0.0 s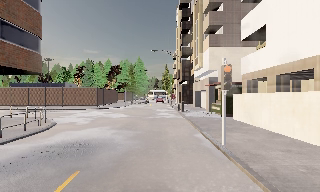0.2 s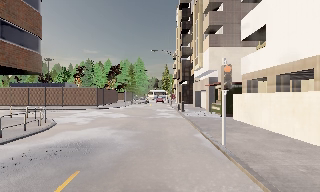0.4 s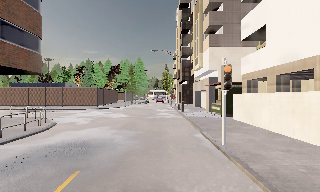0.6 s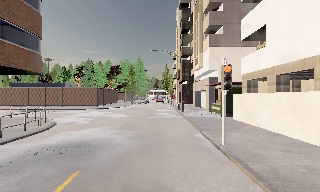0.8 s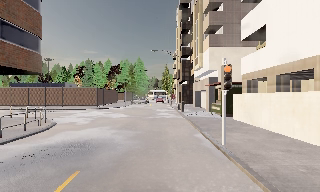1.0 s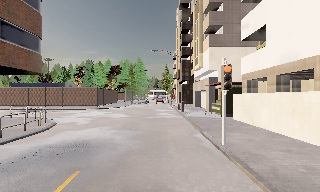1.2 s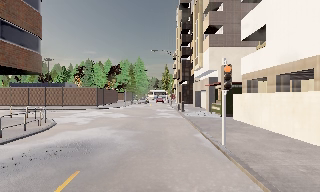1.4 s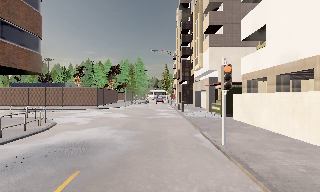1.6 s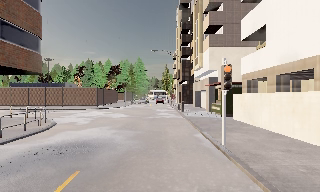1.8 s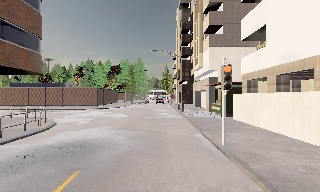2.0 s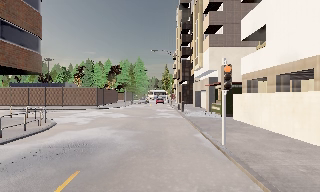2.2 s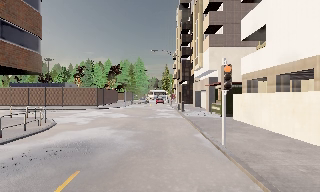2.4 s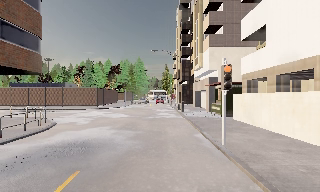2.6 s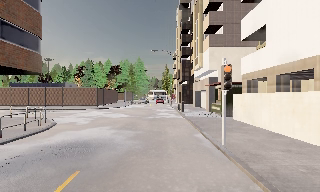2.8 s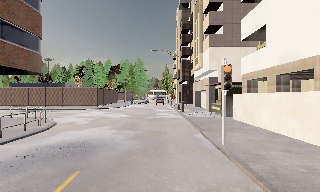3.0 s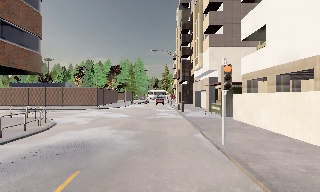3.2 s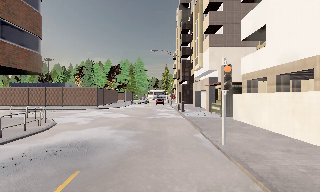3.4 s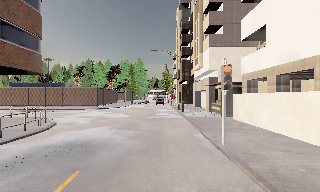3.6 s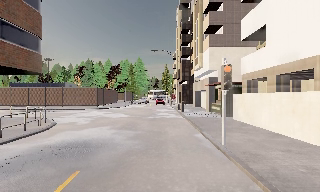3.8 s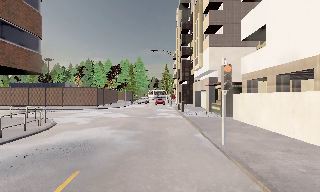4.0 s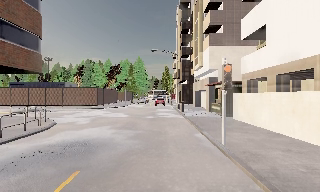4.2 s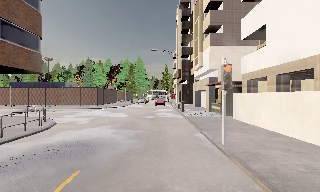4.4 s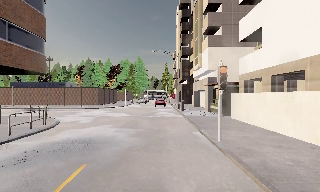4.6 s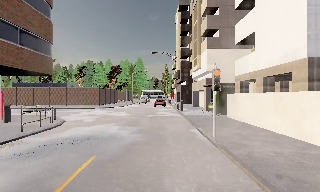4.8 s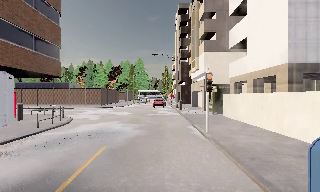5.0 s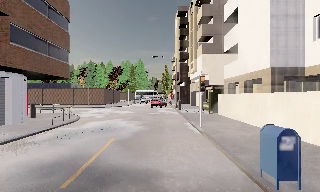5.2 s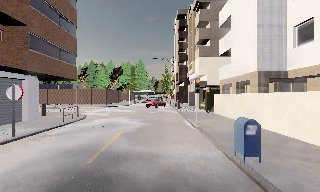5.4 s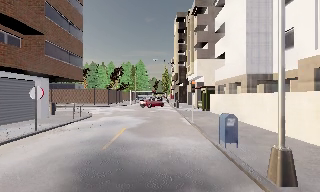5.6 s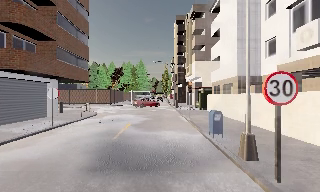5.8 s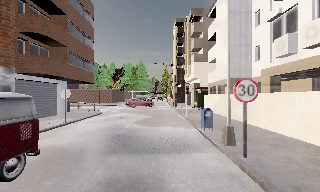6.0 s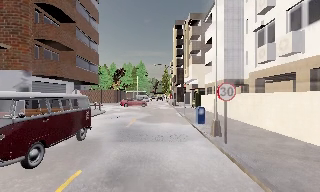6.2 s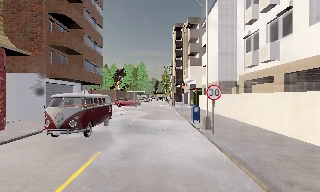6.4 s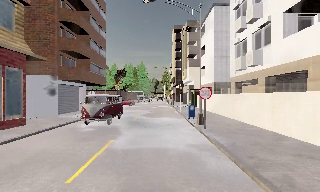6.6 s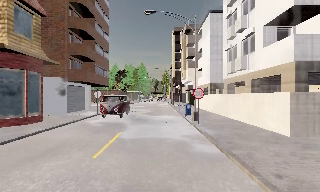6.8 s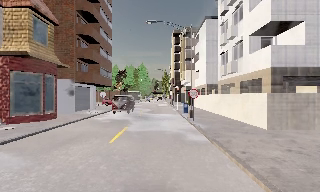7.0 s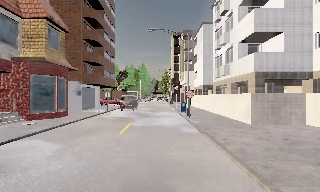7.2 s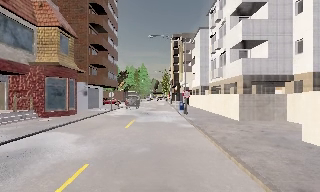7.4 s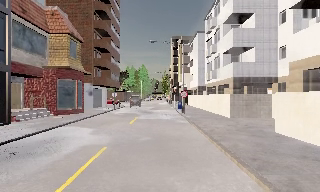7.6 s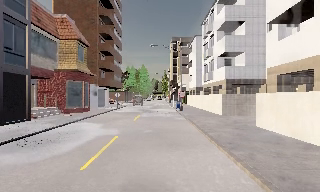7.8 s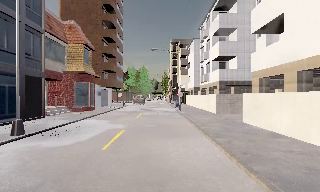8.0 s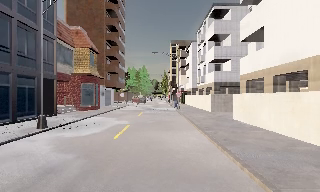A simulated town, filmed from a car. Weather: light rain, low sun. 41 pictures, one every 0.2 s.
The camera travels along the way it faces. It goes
backward.
0.0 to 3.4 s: The camera keeps its place and its aim.
3.4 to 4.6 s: The camera travels backward, about 1 m, so what stands in front gets smaller. It gains speed.
4.6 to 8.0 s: The camera travels backward, about 25 m, so what stands in front gets smaller.
The film runs backward here.
